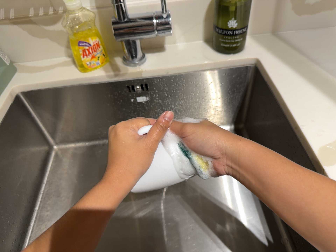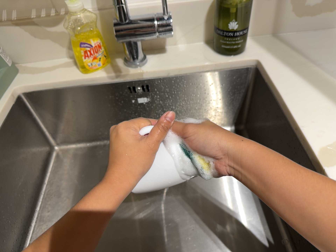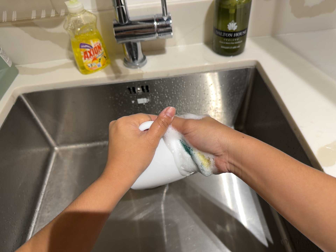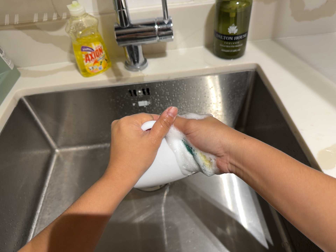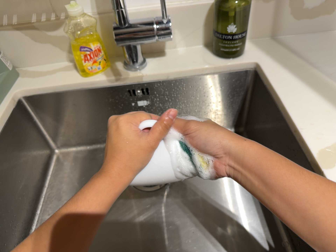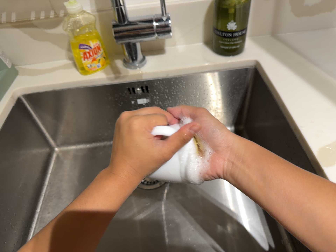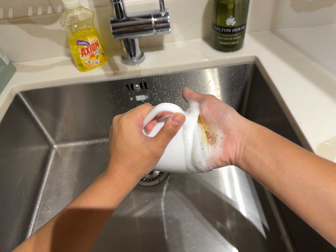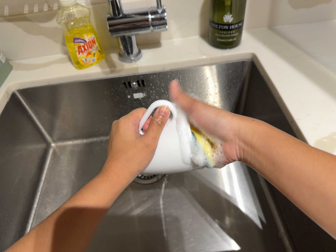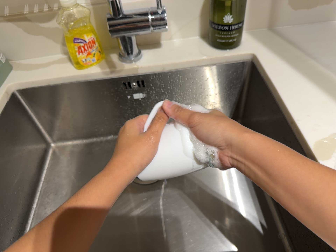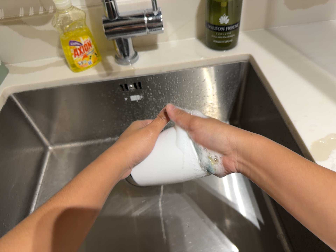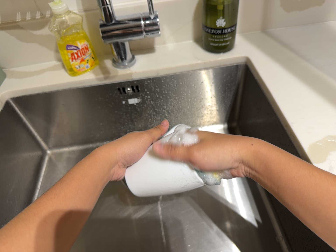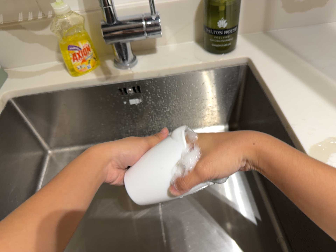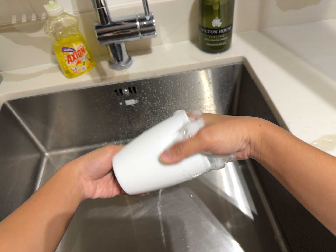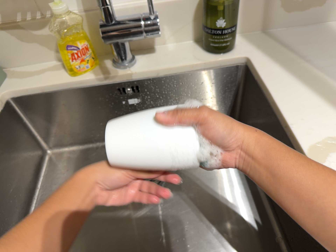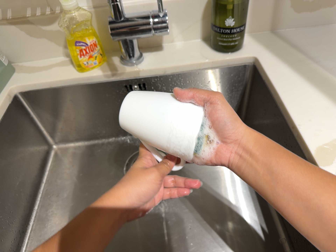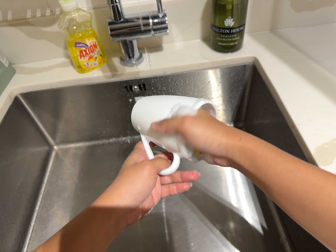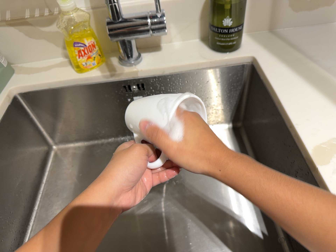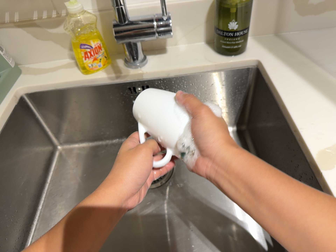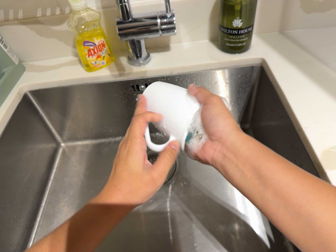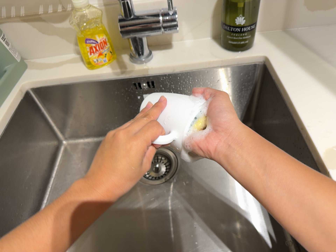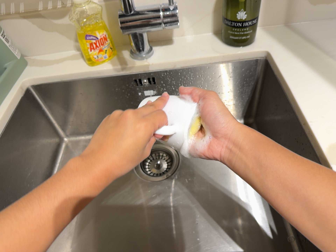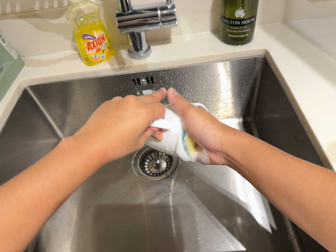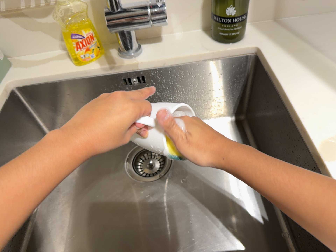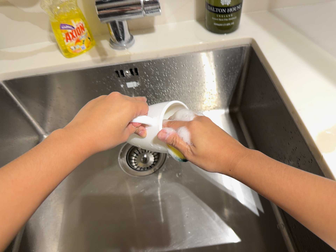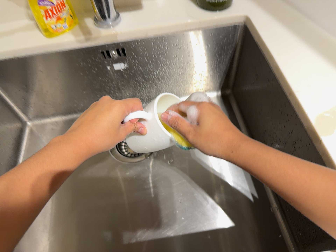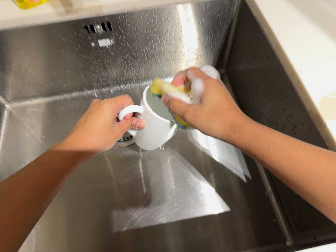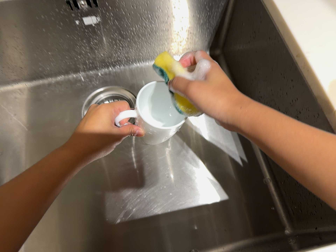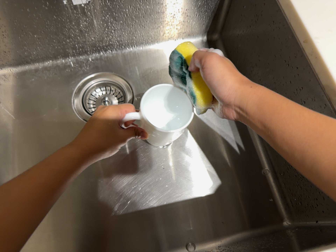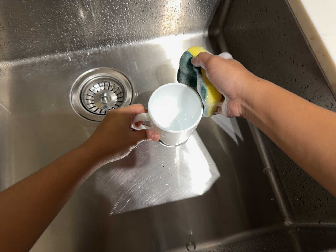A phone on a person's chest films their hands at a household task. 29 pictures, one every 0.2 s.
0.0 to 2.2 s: The camera shifts only a little, or ends up much as it began.
2.2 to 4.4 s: The camera shifts only a little, or ends up much as it began.
4.4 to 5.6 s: The camera swings to its right by about 10 degrees, and the scene slides to the left. It travels forward, about 14 cm, so what stands in front looms larger. Its aim tips toward the bottom of its view by about 20 degrees, and the scene shifts upward.
The film runs backward here.
